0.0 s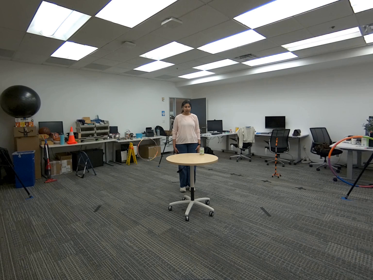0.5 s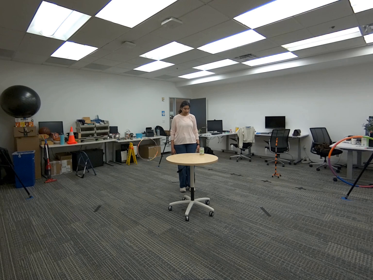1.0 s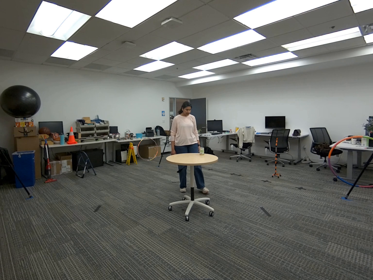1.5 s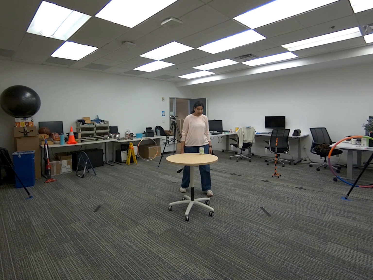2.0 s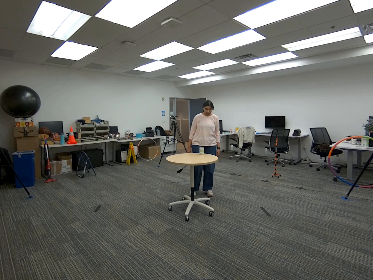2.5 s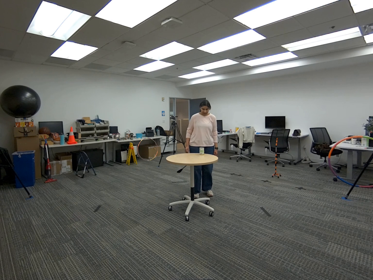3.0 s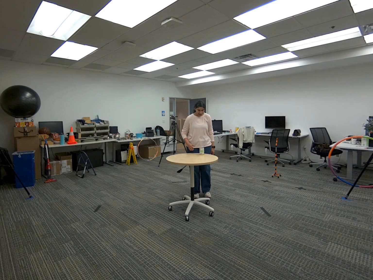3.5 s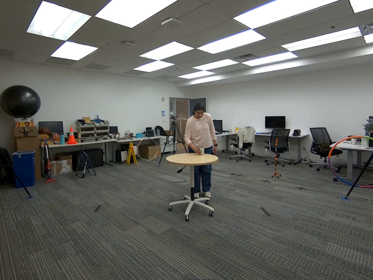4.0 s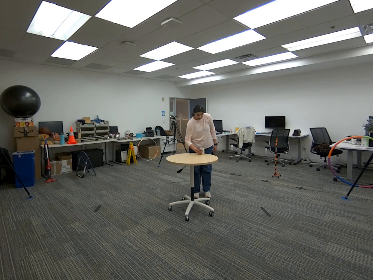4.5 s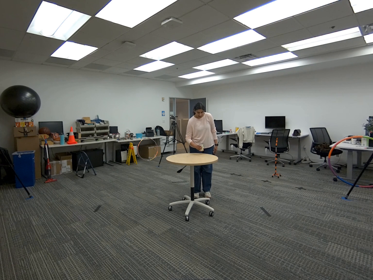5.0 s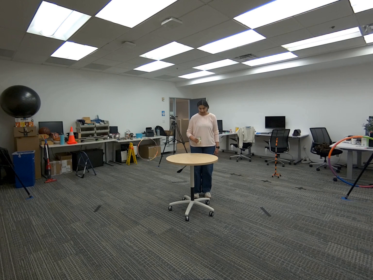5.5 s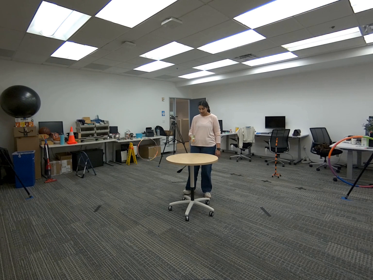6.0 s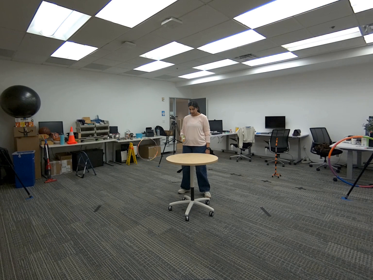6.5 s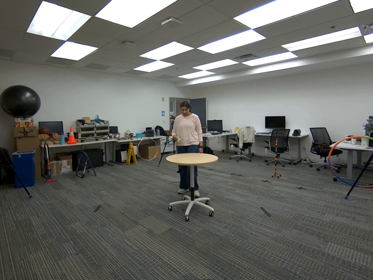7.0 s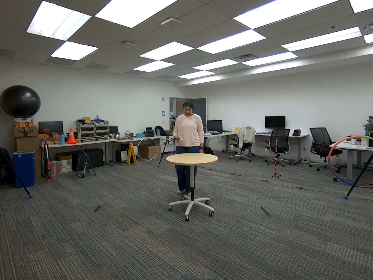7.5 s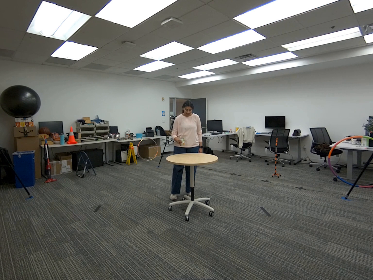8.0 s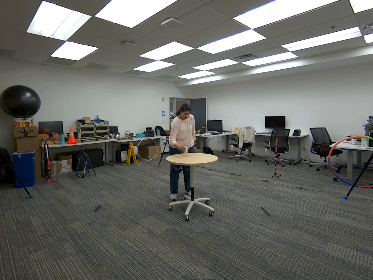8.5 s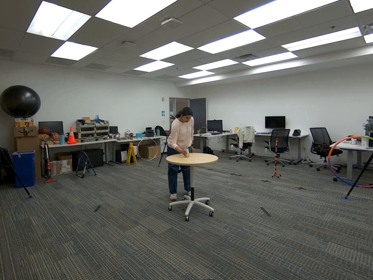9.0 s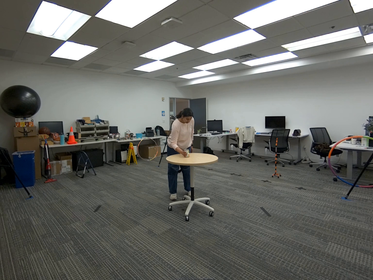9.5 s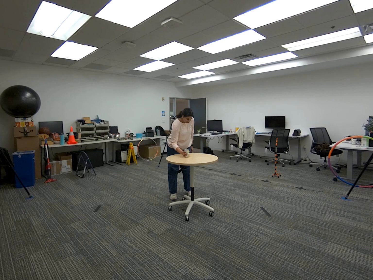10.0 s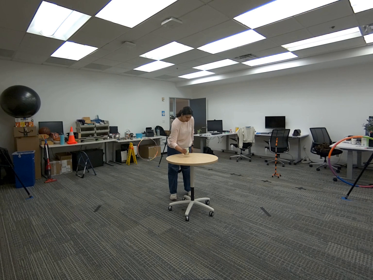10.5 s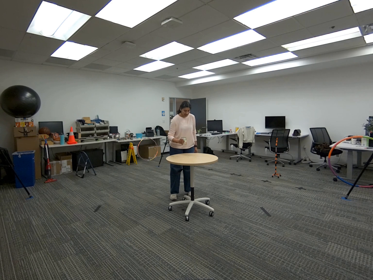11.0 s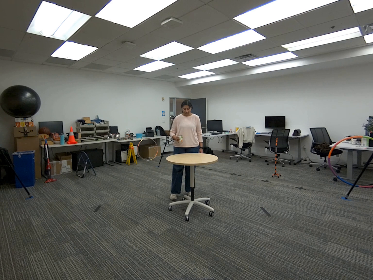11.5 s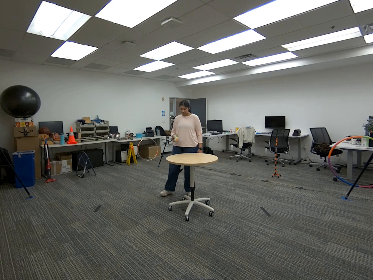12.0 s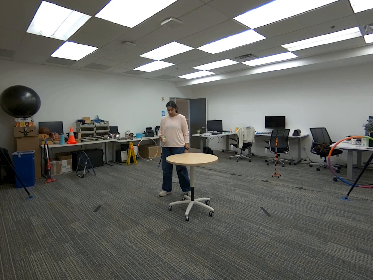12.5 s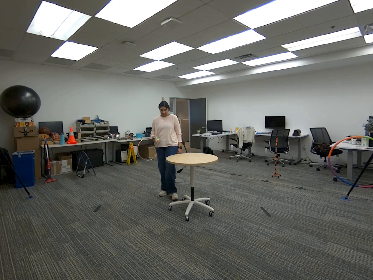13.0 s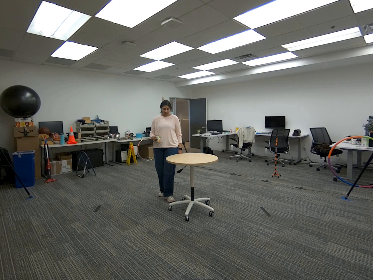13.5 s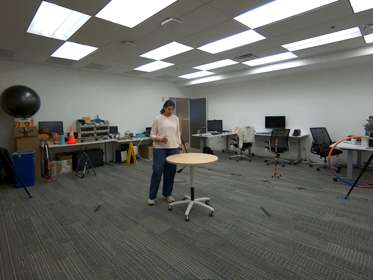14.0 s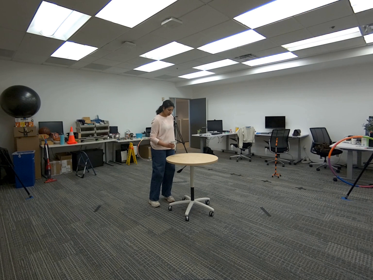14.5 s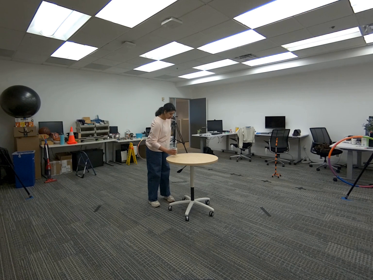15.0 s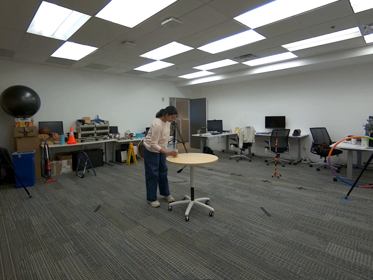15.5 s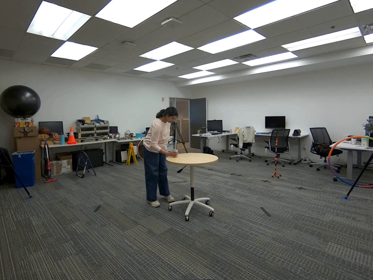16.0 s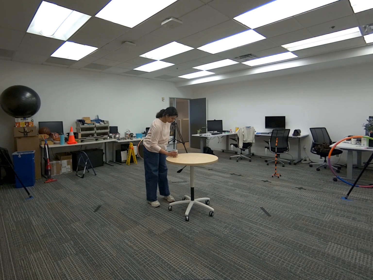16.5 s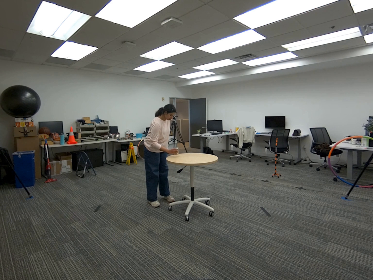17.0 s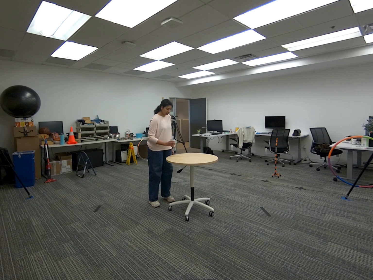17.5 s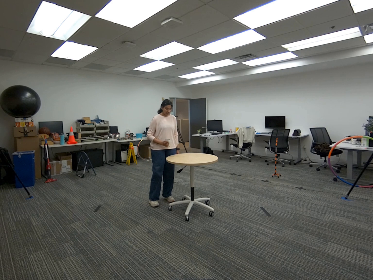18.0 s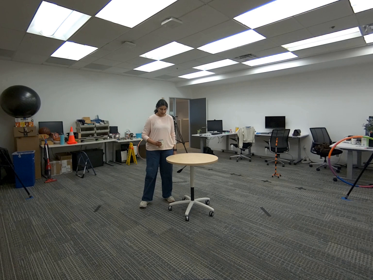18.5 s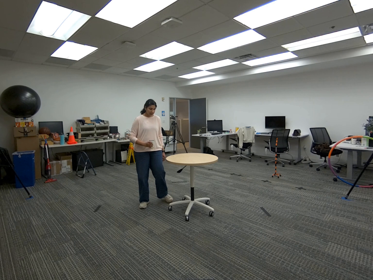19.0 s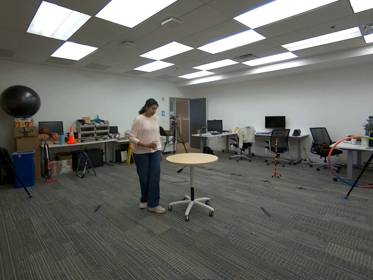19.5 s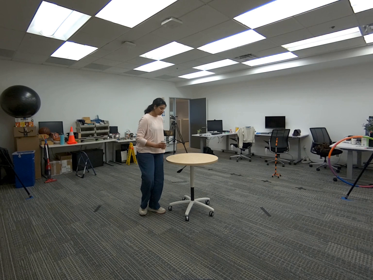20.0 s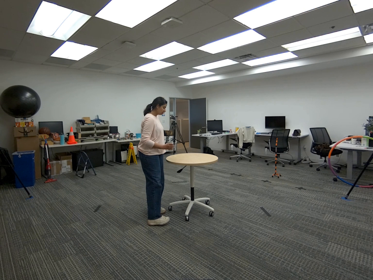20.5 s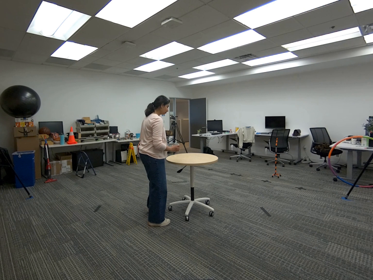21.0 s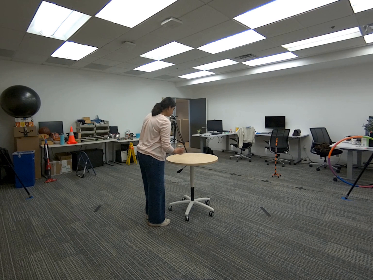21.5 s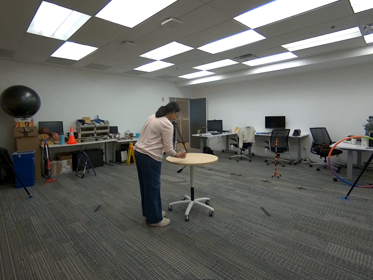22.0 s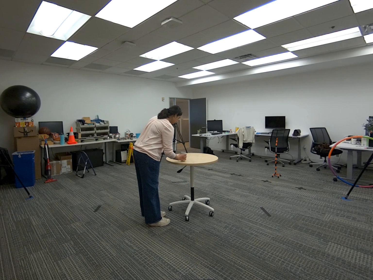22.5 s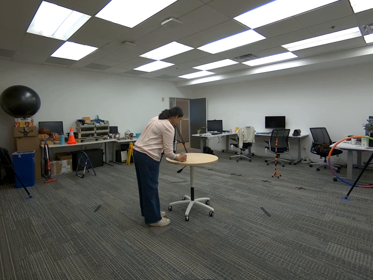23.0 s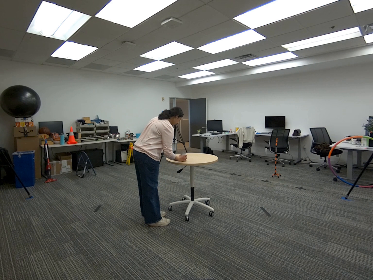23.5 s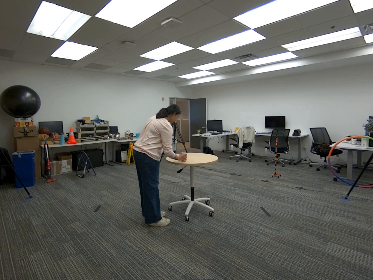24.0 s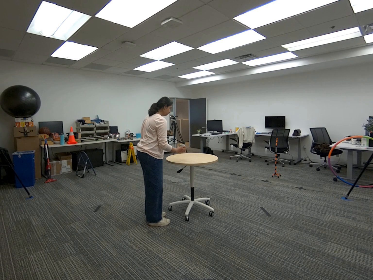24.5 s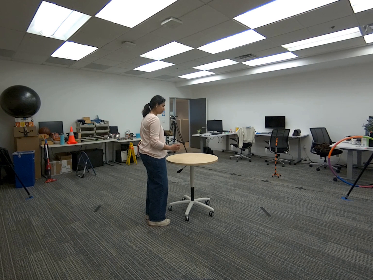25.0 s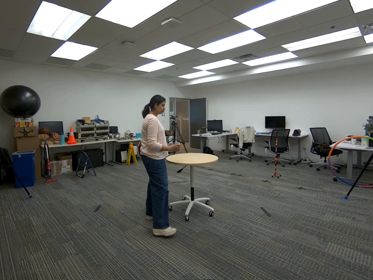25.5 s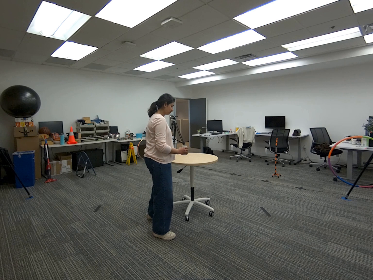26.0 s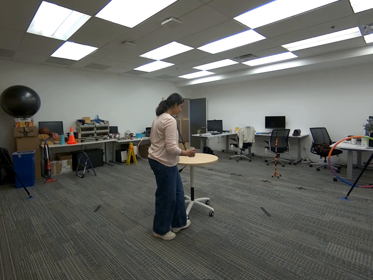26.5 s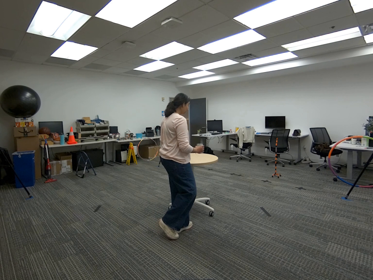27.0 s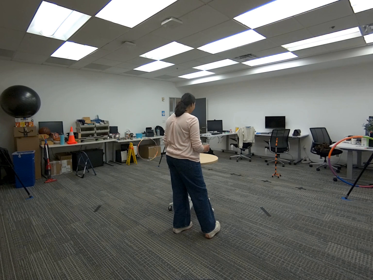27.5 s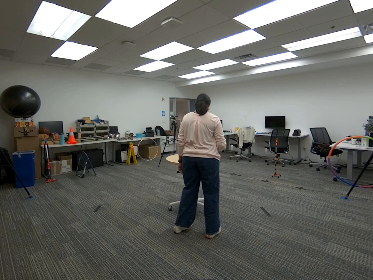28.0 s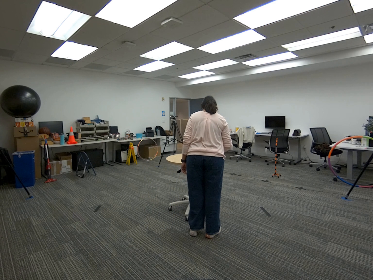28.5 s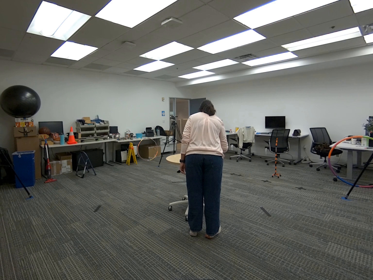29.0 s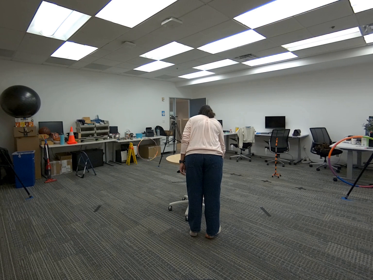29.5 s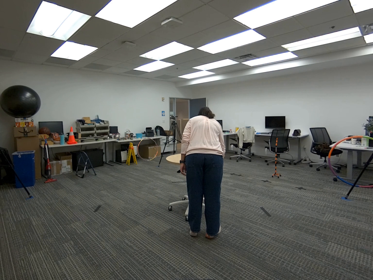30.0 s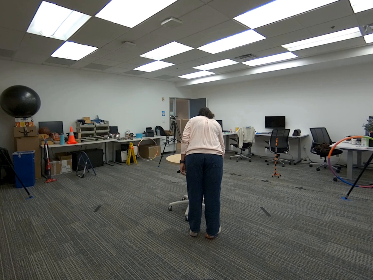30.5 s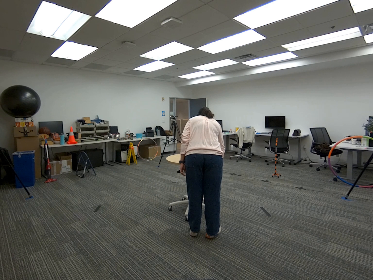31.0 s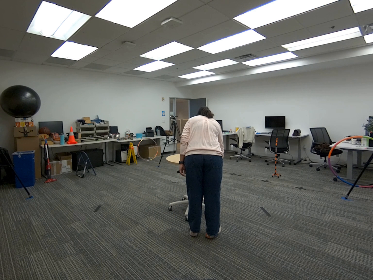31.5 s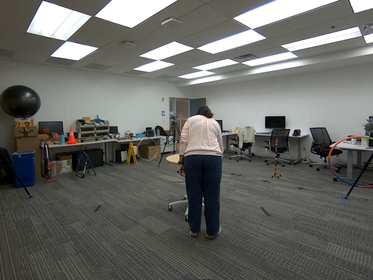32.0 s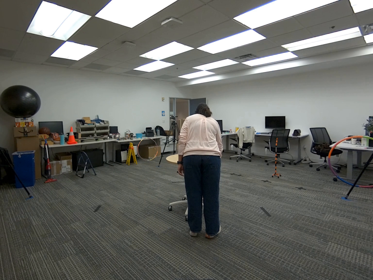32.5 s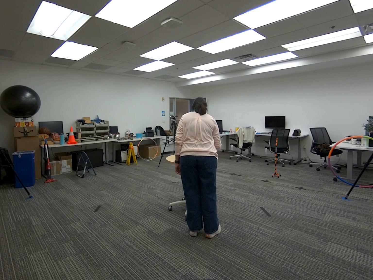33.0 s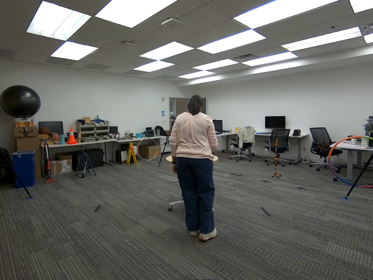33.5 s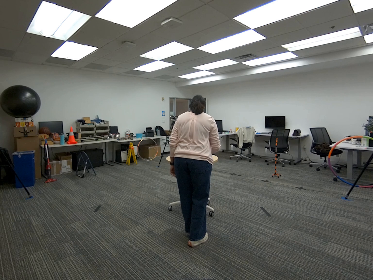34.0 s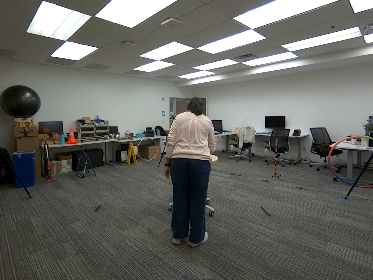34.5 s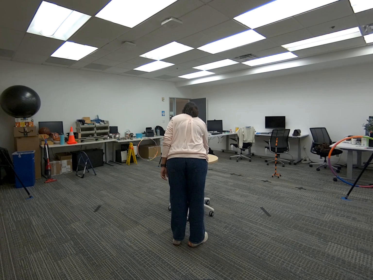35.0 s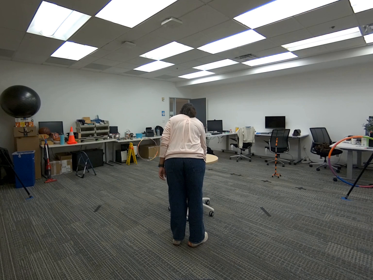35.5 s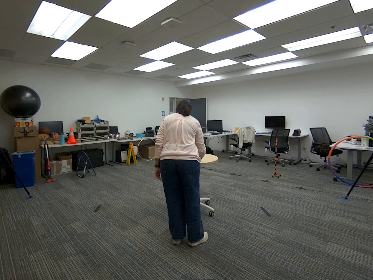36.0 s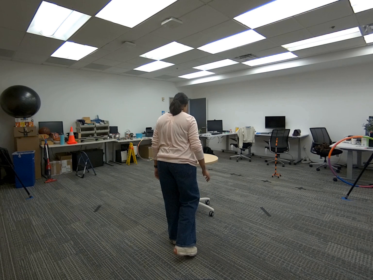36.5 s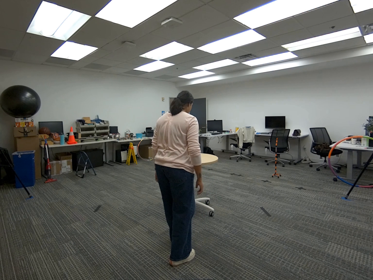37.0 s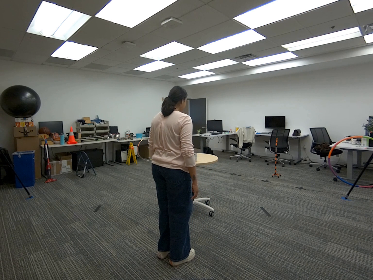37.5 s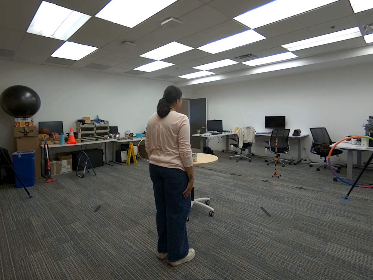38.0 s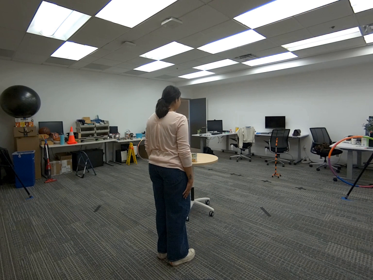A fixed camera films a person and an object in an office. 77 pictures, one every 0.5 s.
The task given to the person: Walk over to the corn can on the round table and pick and place the can in various spaces on the round table using only your right hand. Don't let go of the can until the sequence has ended.
